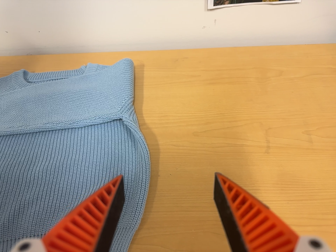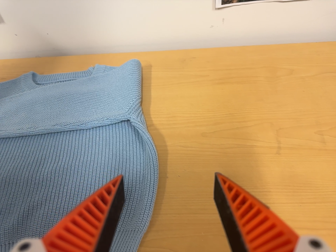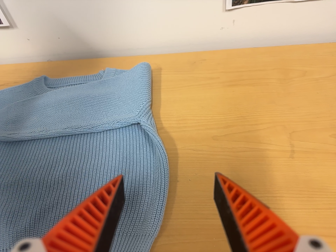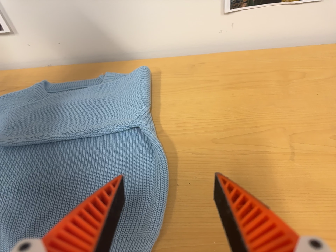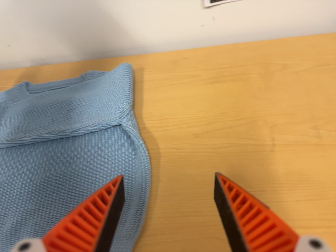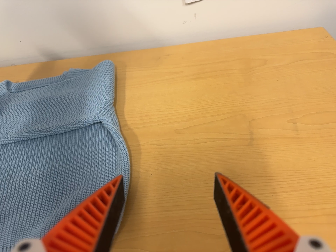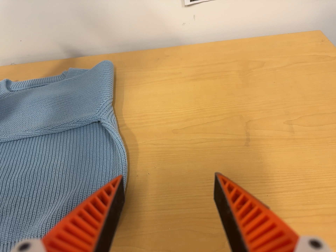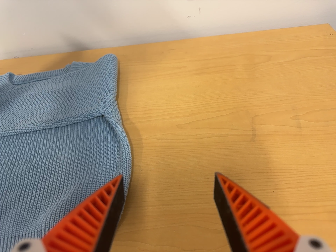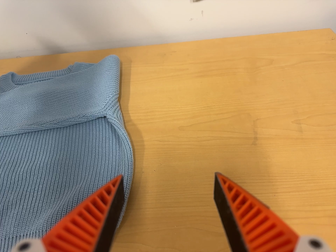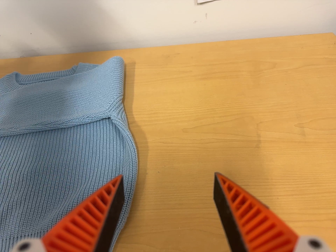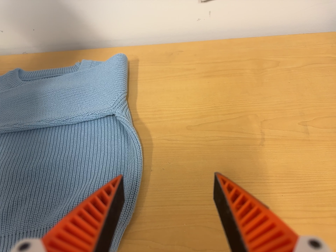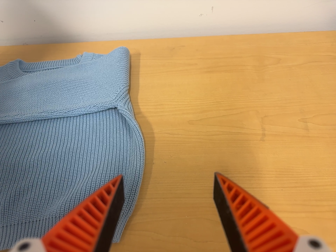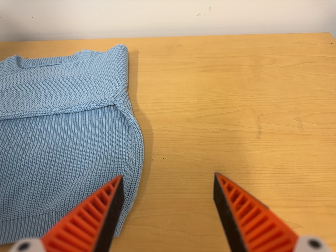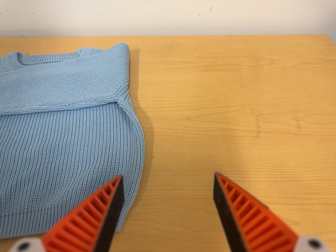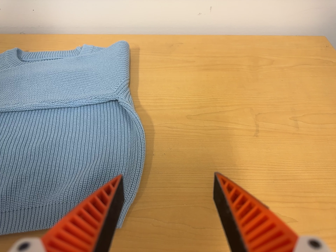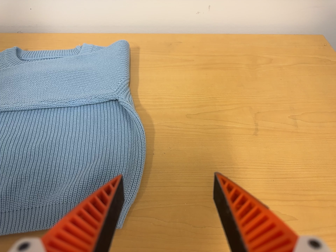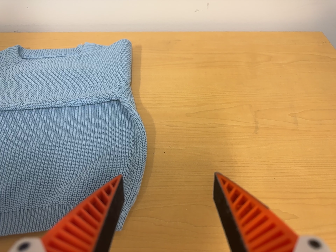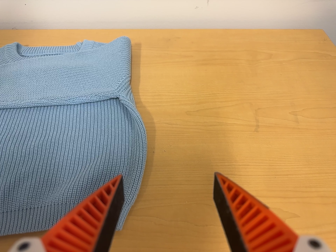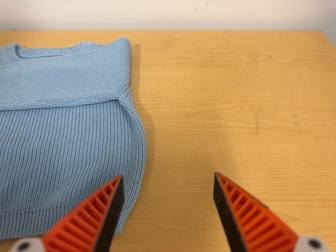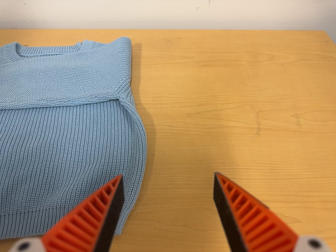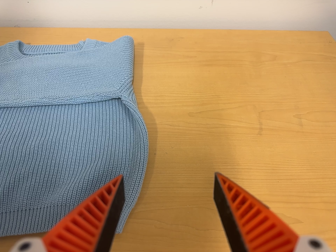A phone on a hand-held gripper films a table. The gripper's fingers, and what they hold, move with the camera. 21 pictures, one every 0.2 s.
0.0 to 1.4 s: The camera travels to its right, about 5 cm, so close, fixed things drift to the left.
1.4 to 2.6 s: The camera travels to its left, about 5 cm.
2.6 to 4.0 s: The camera shifts only a little, or ends up much as it began.
The film runs backward here.
